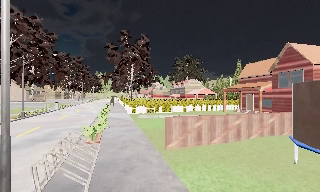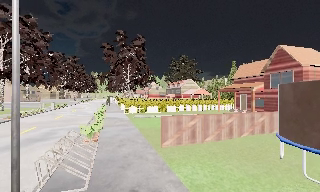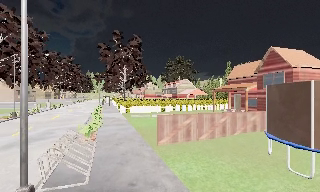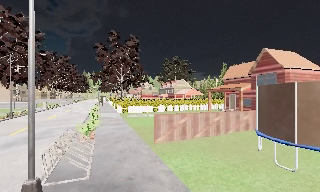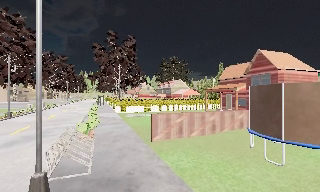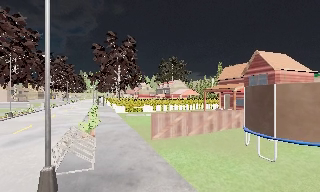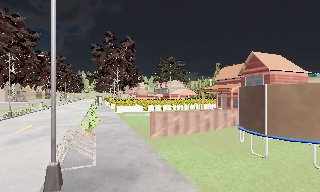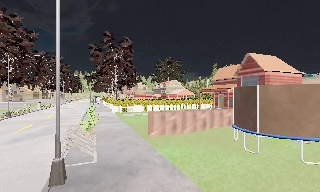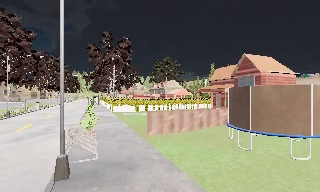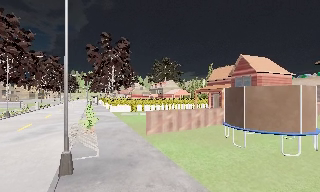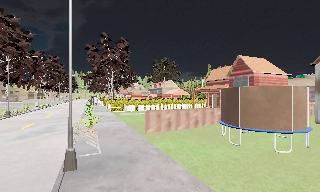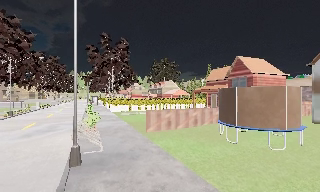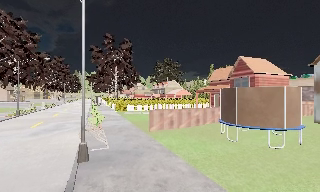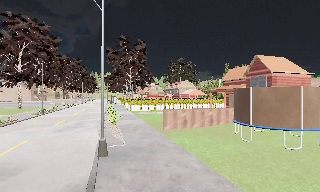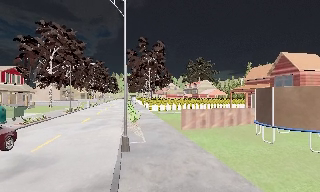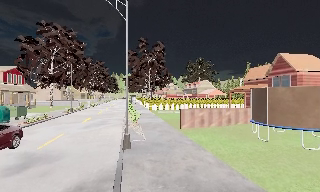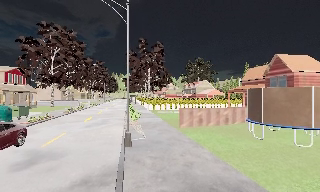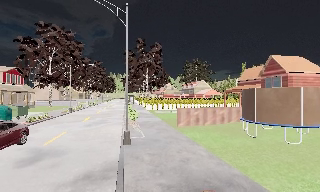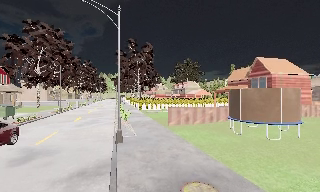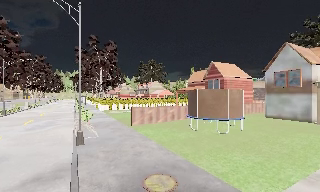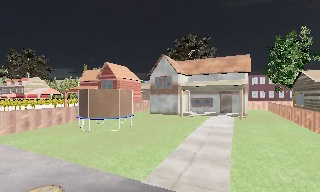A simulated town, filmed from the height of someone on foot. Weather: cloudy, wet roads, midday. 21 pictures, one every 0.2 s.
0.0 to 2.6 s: The camera travels backward, about 4.5 m, so what stands in front gets smaller.
2.6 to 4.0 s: The camera pans to its right, which is clockwise from overhead, by about 45 degrees. It travels backward, about 2.5 m.
The film runs backward here.
